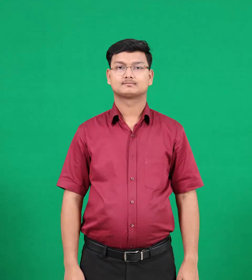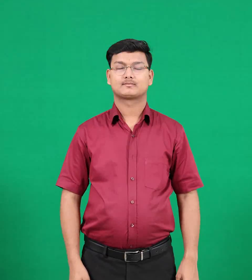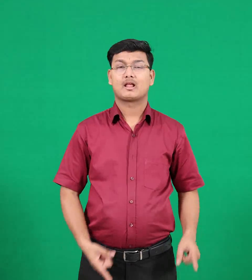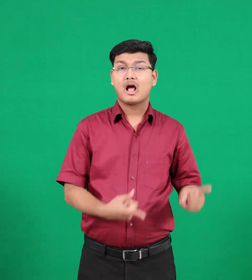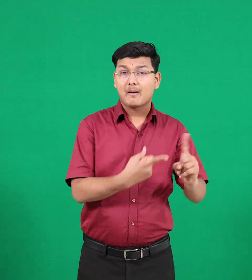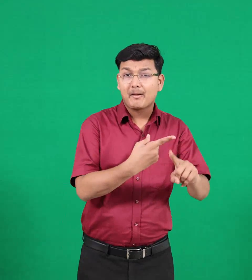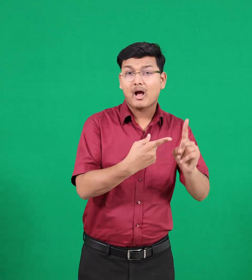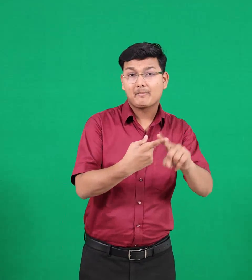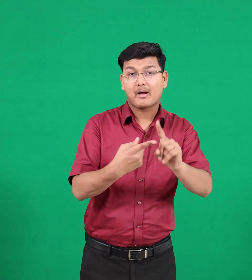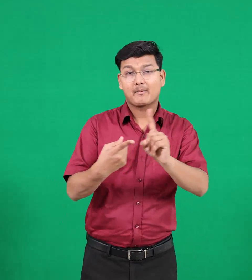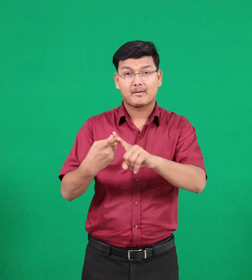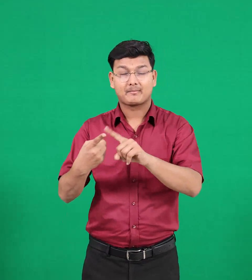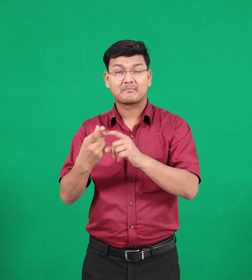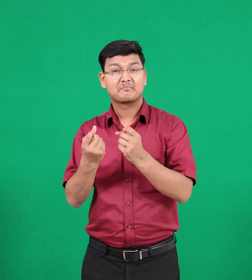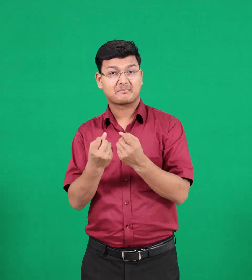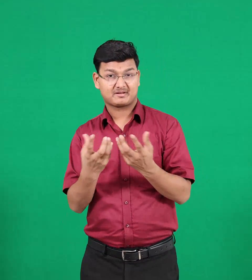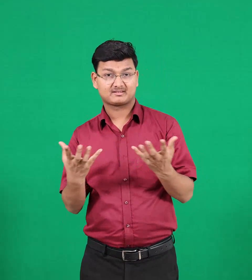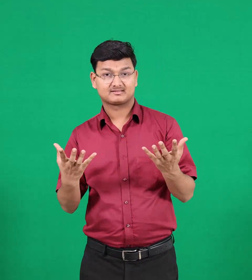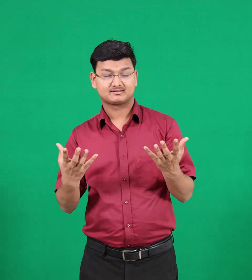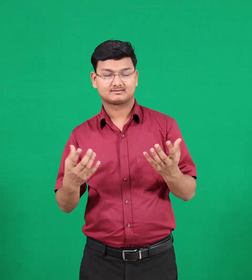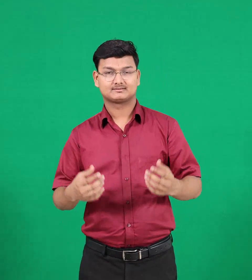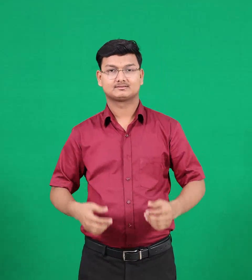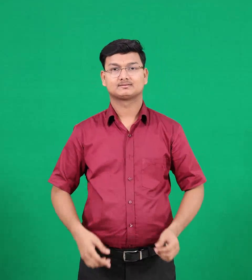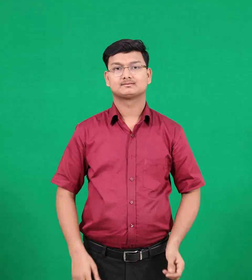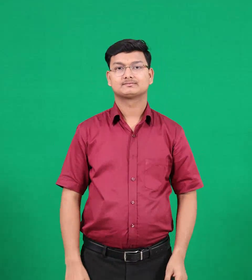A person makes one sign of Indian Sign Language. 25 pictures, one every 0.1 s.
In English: causes
